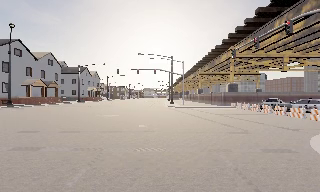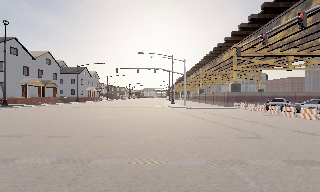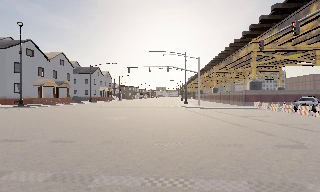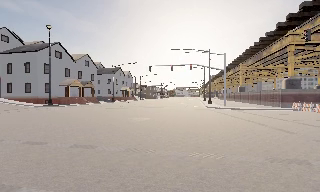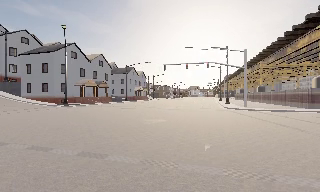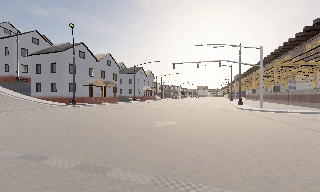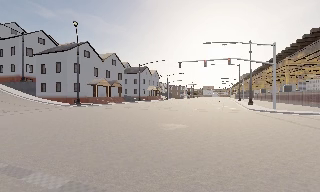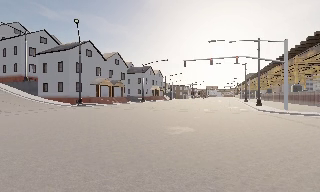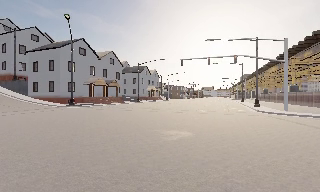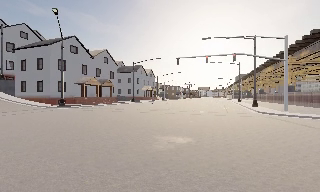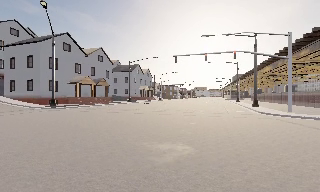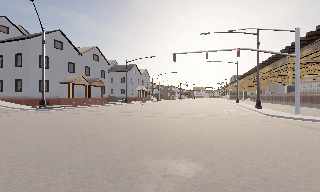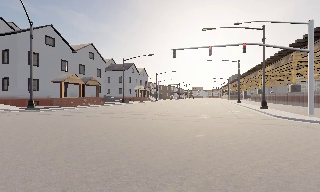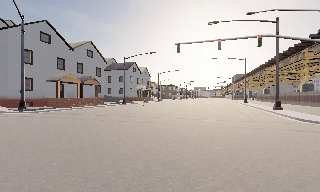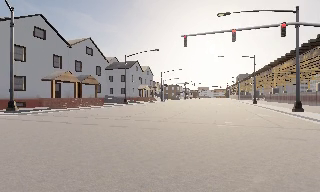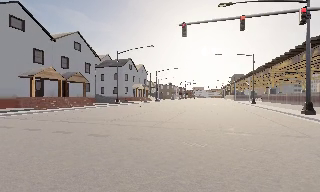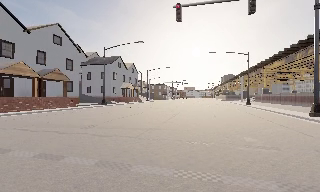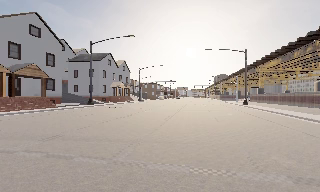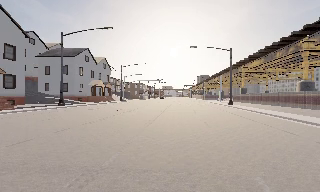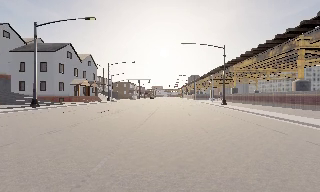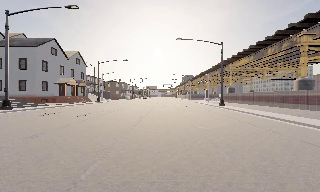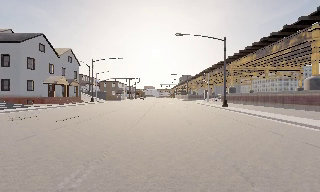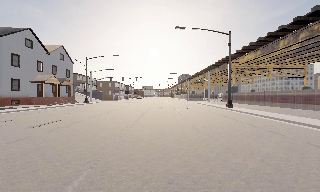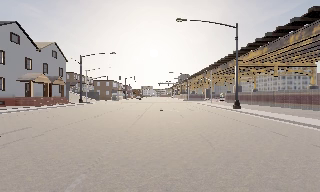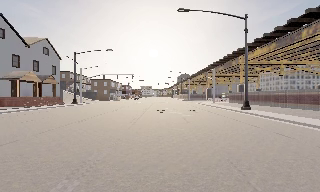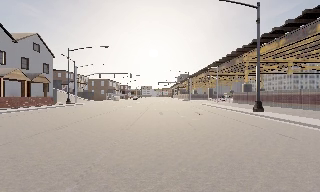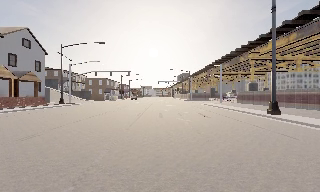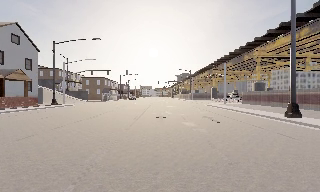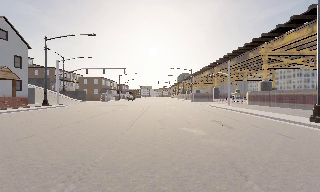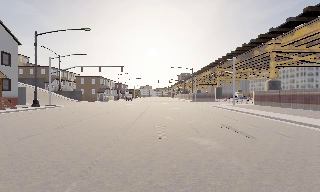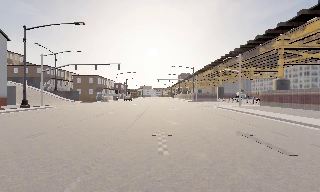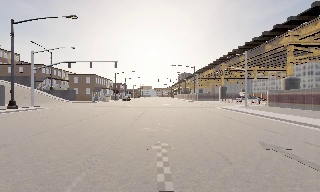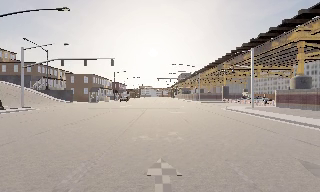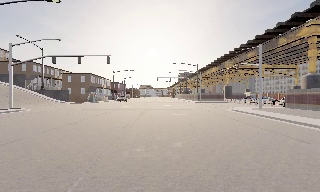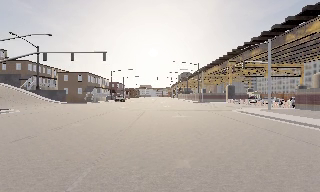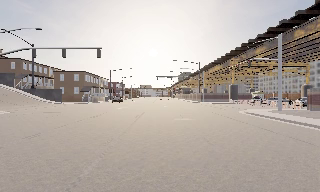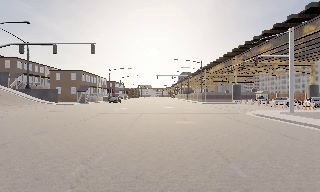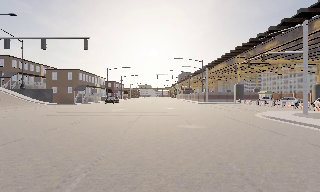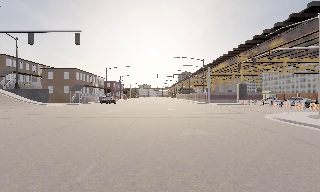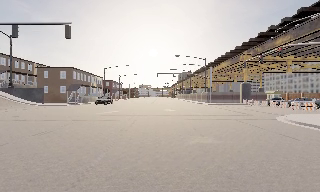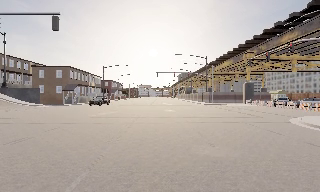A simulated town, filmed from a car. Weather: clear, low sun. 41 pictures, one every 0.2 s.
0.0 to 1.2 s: The scene slides to the right, as the camera pans about 20 degrees to its left. It travels forward, about 6 m, so what stands in front looms larger.
1.2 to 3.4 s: The camera travels forward, about 17 m, so what stands in front looms larger. It gains speed.
3.4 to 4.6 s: The scene slides to the left, as the camera pans about 15 degrees to its right. It travels forward, about 13 m, so what stands in front looms larger.
4.6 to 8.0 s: The camera travels forward, about 30 m, so what stands in front looms larger.
The film runs forward here.
